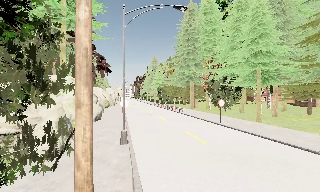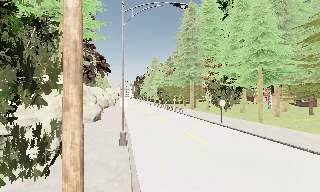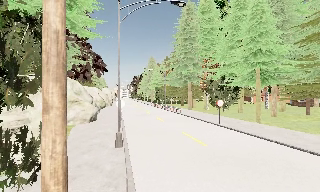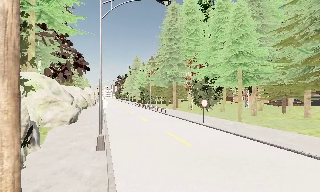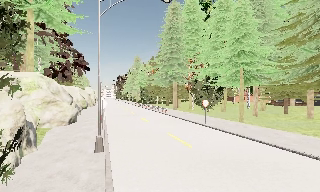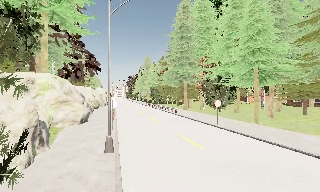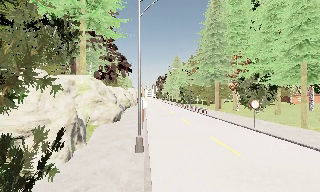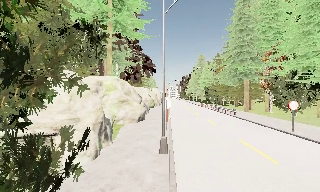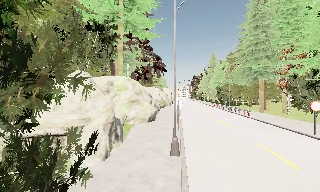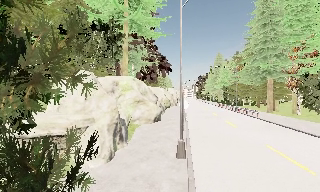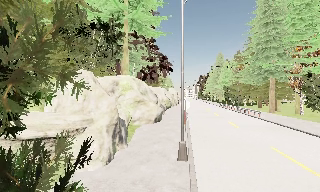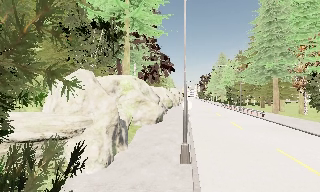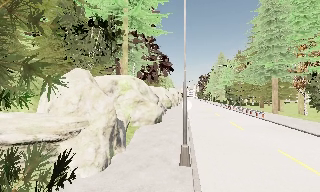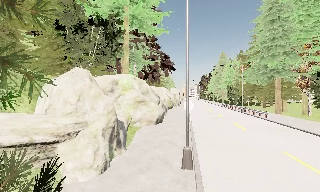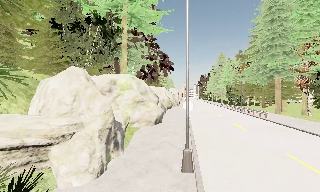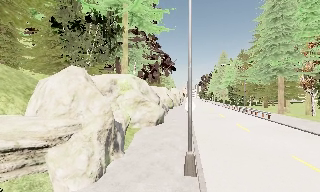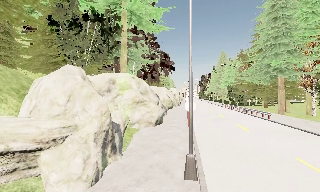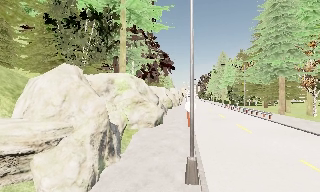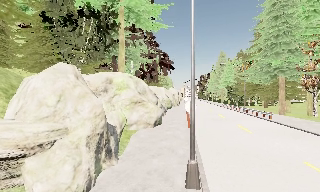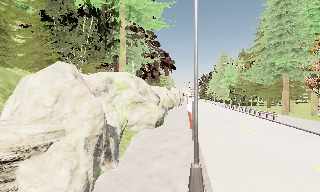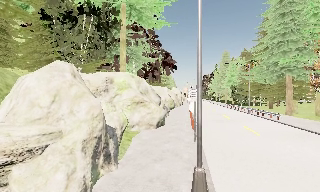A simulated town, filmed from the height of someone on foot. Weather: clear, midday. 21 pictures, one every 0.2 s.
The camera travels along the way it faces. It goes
forward.
0.0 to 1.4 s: The camera swings to its left by about 15 degrees, and the scene slides to the right. It travels forward, about 1.5 m, so what stands in front looms larger.
1.4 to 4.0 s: The camera travels forward, about 3 m, so what stands in front looms larger.
The film runs forward here.
